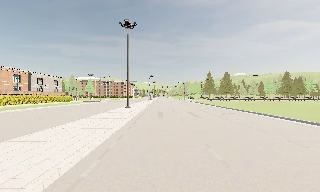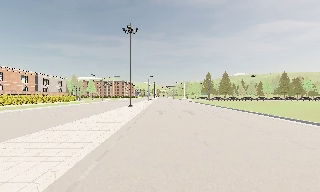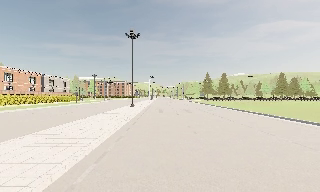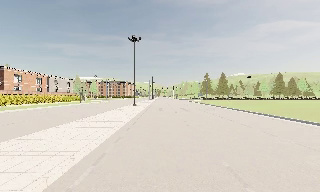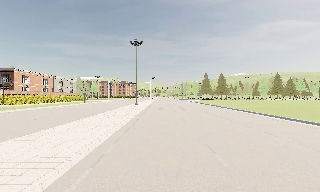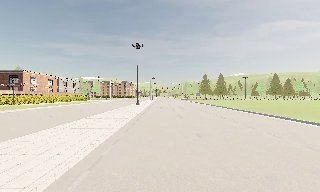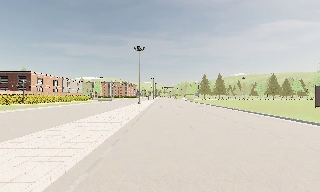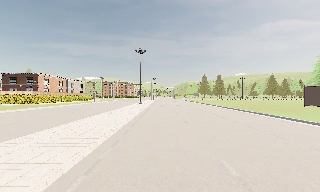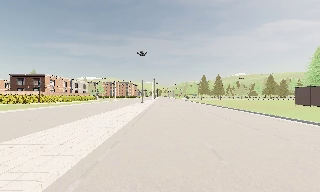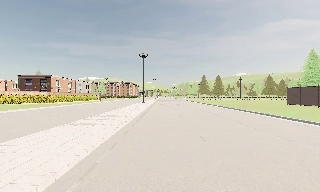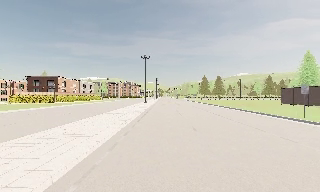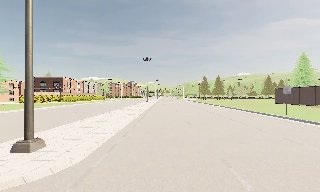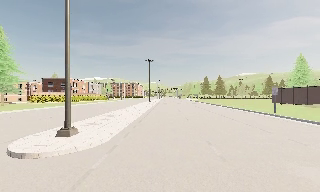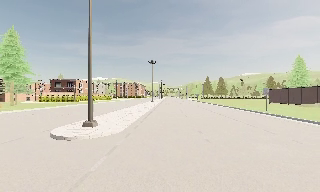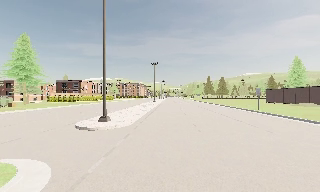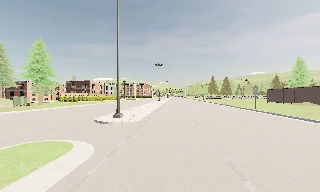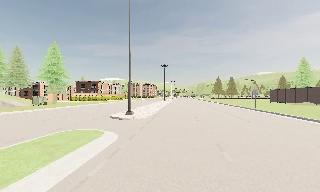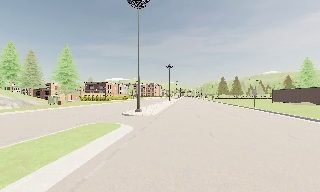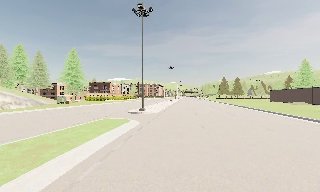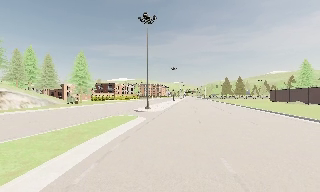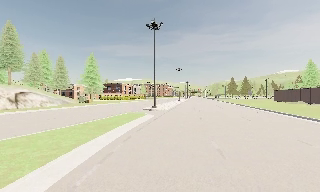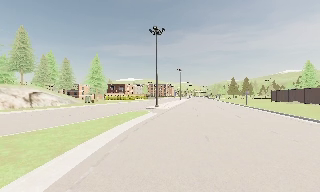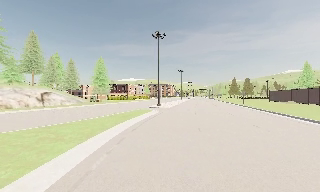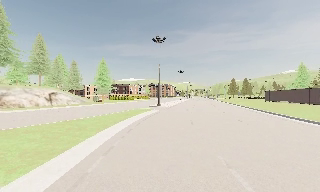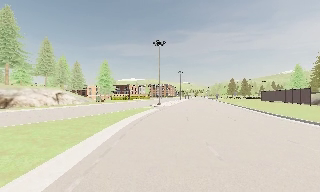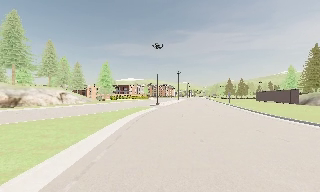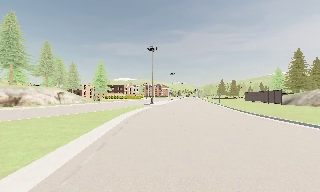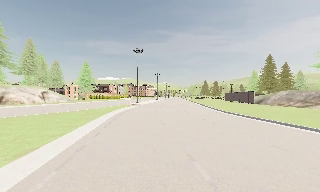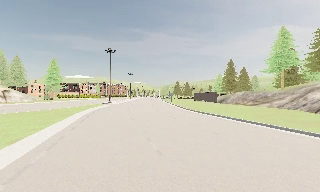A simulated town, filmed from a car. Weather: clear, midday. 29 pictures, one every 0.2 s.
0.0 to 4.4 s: The scene slides to the right, as the camera pans about 15 degrees to its left. It travels backward, about 40 m, so what stands in front gets smaller.
4.4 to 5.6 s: The scene slides to the left, as the camera pans about 15 degrees to its right. It travels backward, about 11 m, so what stands in front gets smaller.
The film runs backward here.
